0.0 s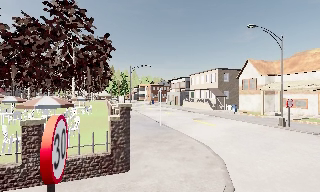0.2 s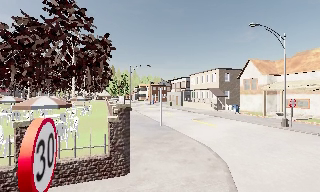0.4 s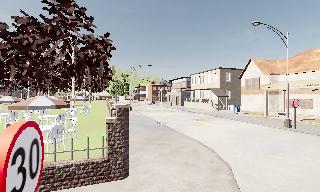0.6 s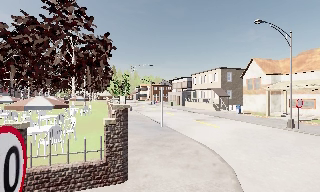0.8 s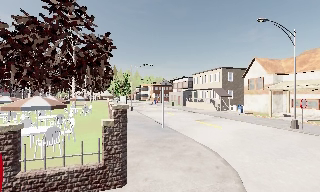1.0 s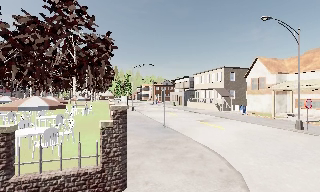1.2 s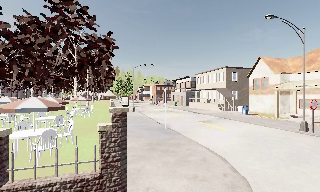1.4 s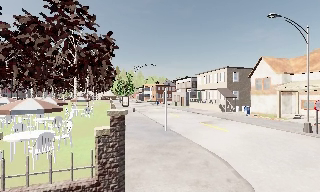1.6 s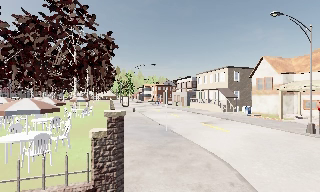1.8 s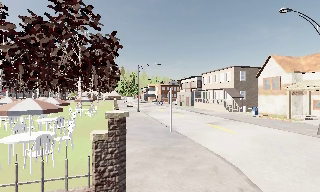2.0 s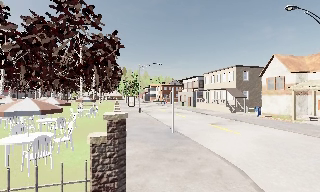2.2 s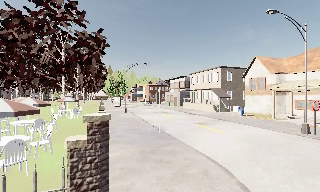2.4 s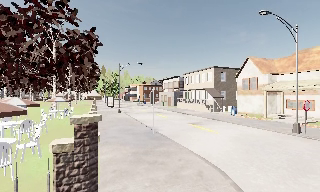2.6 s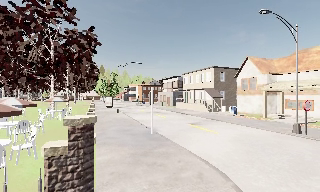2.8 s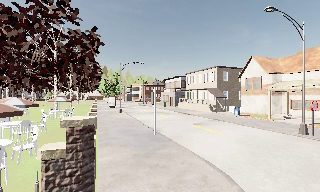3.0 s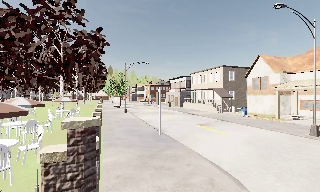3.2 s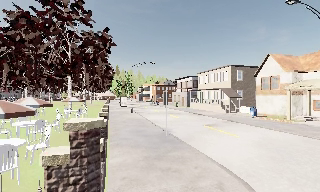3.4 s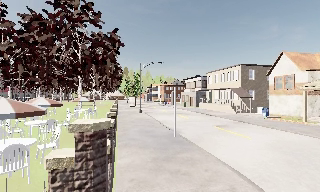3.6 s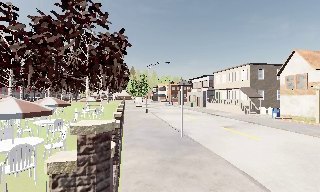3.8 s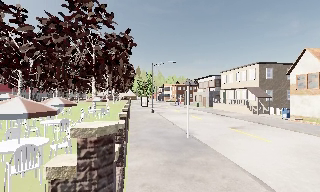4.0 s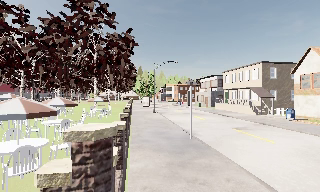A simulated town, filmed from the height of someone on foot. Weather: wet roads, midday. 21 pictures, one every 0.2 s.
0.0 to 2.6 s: The camera travels forward, about 2.5 m, so what stands in front looms larger.
2.6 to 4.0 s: The camera swings to its left by about 15 degrees, and the scene slides to the right. It travels forward, about 1 m, so what stands in front looms larger.
The film runs forward here.
